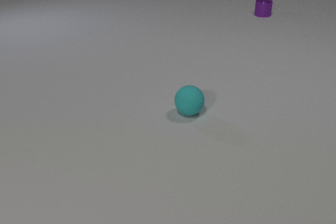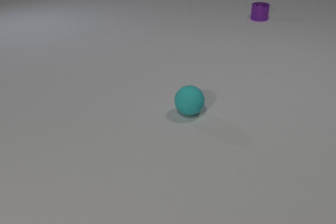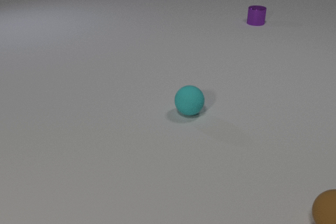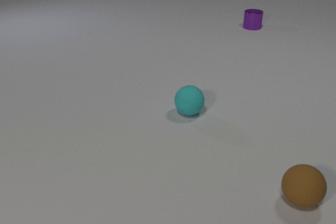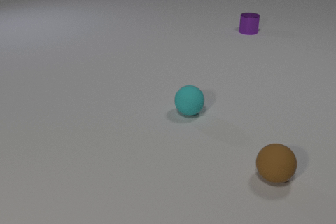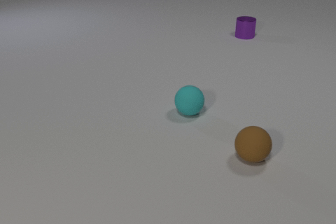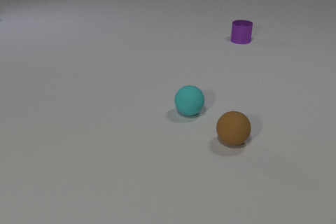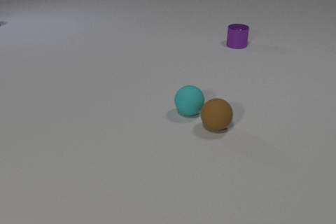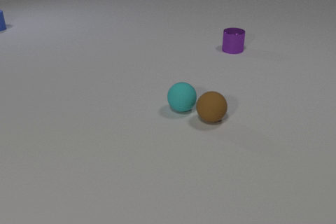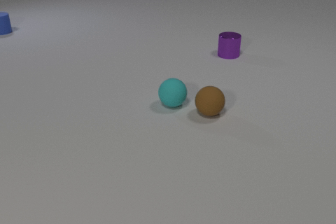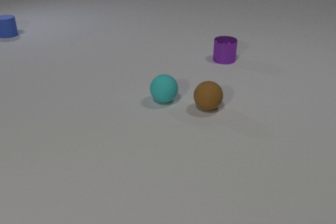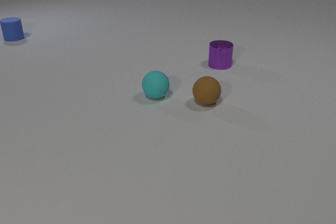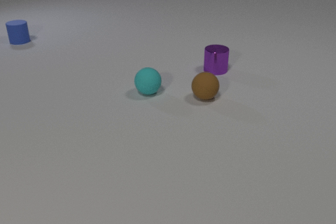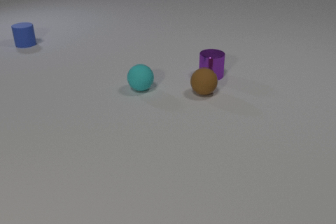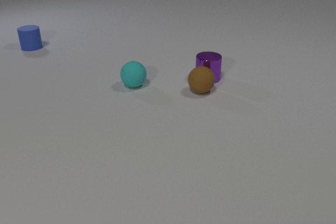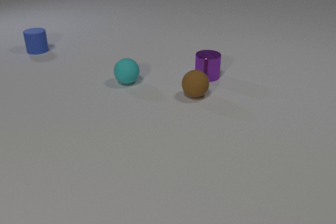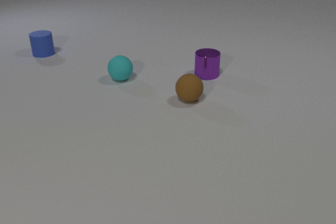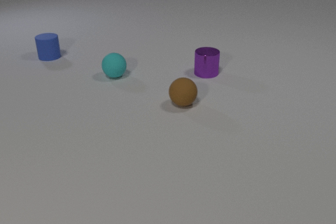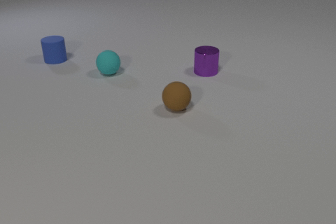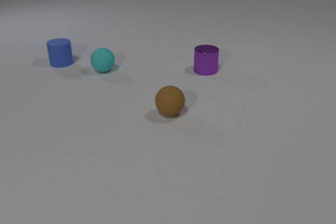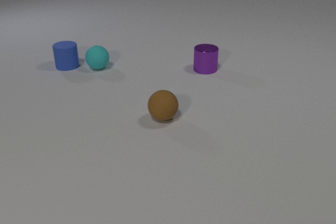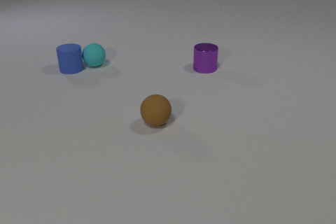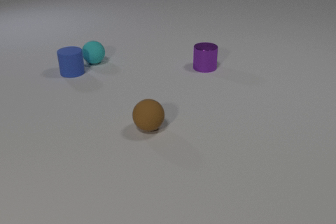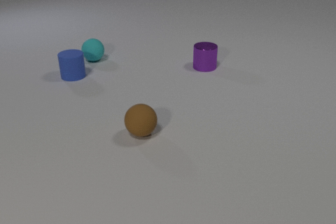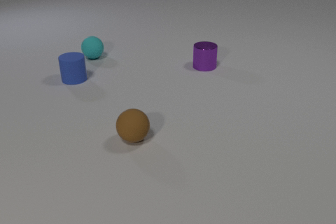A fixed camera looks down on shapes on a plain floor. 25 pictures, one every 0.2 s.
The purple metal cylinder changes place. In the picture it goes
toward the camera.
The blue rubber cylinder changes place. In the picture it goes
toward the camera.
0.0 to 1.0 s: The brown rubber sphere comes in at the right edge, rolls to the left and away from the camera. The purple metal cylinder slides toward the camera.
1.0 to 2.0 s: The brown rubber sphere rolls away from the camera and to the left. The cyan rubber sphere rolls to the left and away from the camera. The purple metal cylinder slides toward the camera. The blue rubber cylinder comes in at the left edge, slides toward the camera. The brown rubber sphere and the cyan rubber sphere collide.
2.0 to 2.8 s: The brown rubber sphere rolls away from the camera. The cyan rubber sphere rolls away from the camera and to the left. The purple metal cylinder slides toward the camera. The blue rubber cylinder slides toward the camera and to the right. The brown rubber sphere and the purple metal cylinder collide.
2.8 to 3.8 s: The brown rubber sphere rolls toward the camera and to the left. The cyan rubber sphere rolls away from the camera and to the left. The purple metal cylinder slides away from the camera. The blue rubber cylinder slides toward the camera and to the right.
3.8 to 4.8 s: The brown rubber sphere rolls toward the camera and to the left. The cyan rubber sphere rolls away from the camera. The purple metal cylinder slides away from the camera. The blue rubber cylinder slides toward the camera. The cyan rubber sphere and the blue rubber cylinder collide.
What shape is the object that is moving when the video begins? cylinder.
What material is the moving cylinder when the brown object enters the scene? metal.
What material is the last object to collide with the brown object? metal.
